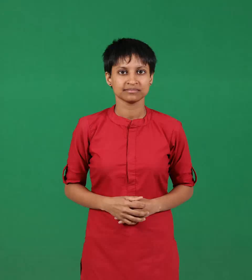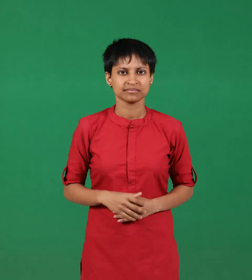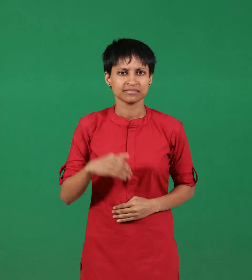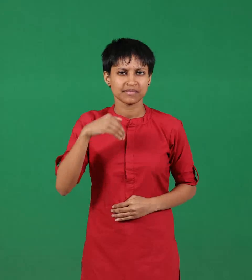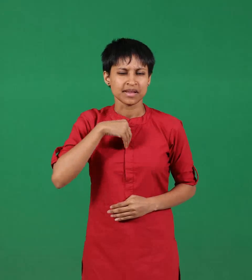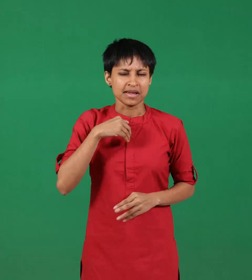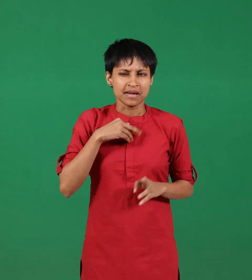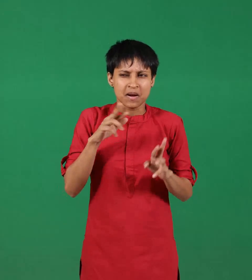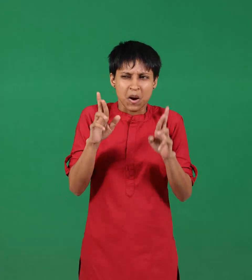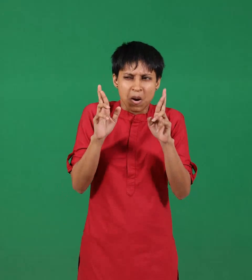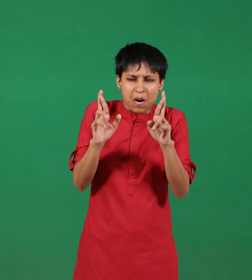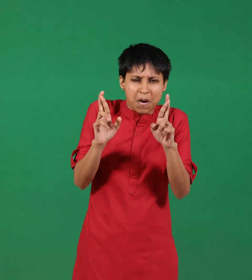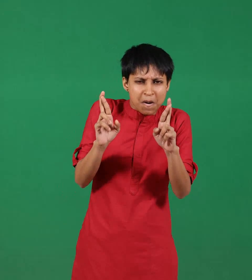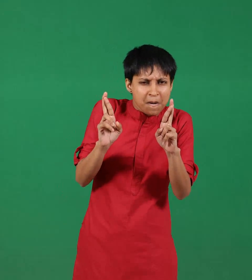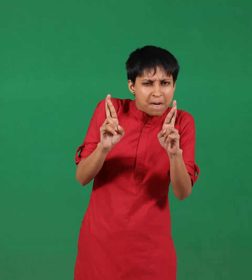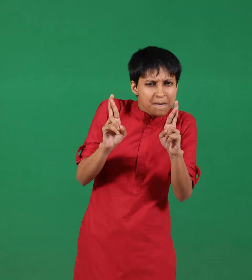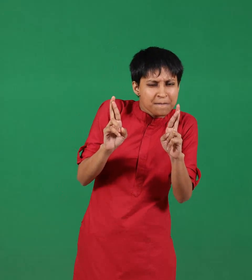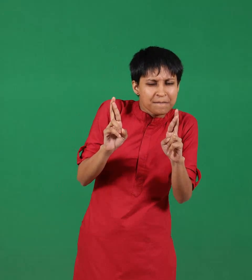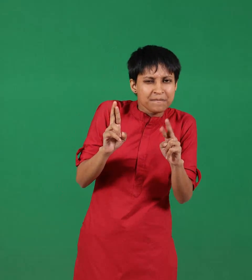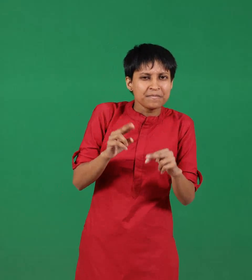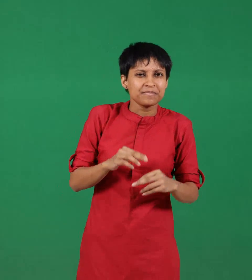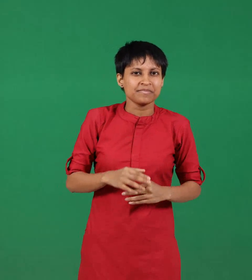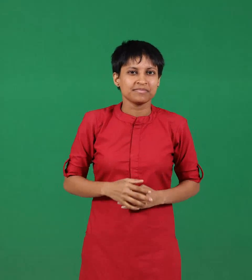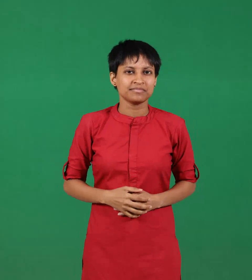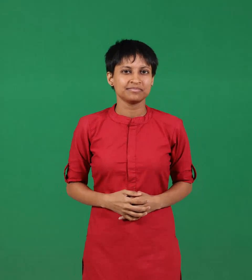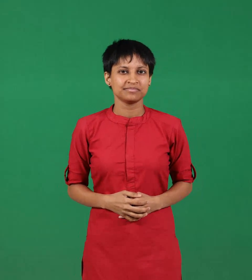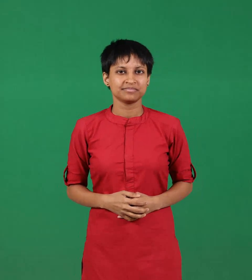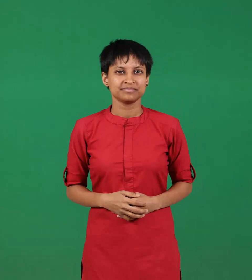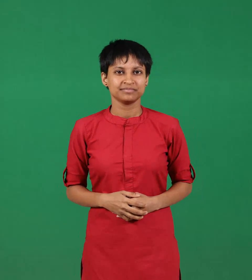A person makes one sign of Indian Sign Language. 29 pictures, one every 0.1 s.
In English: expect
